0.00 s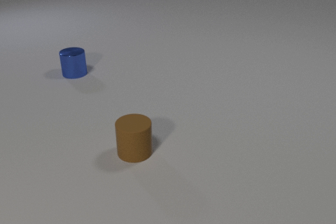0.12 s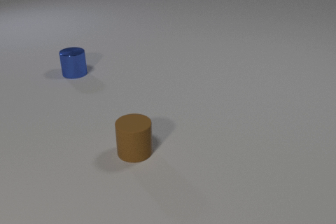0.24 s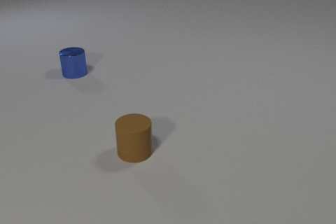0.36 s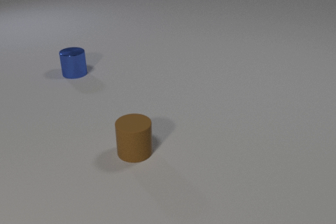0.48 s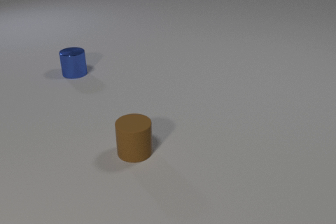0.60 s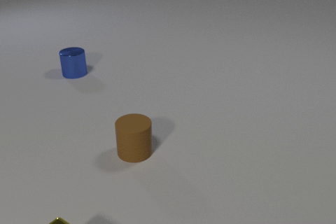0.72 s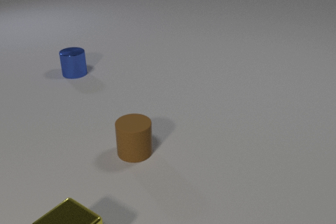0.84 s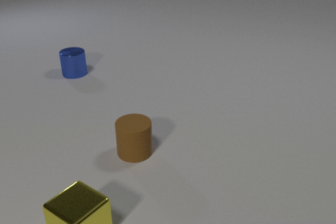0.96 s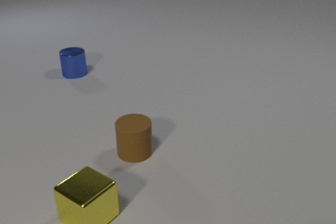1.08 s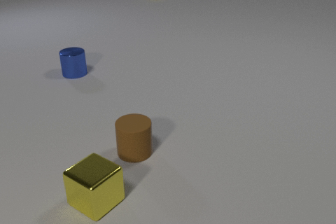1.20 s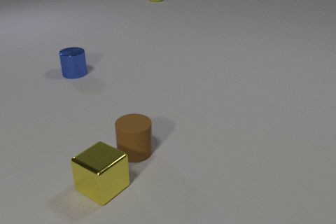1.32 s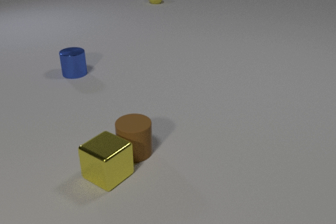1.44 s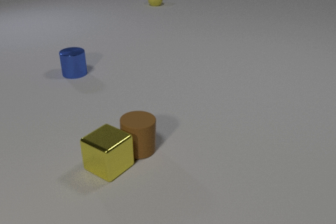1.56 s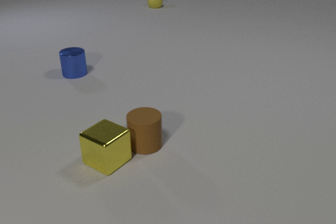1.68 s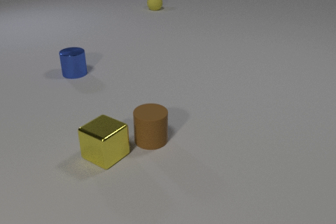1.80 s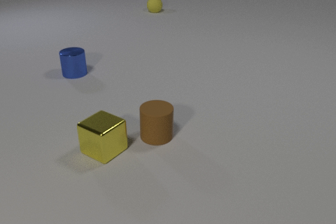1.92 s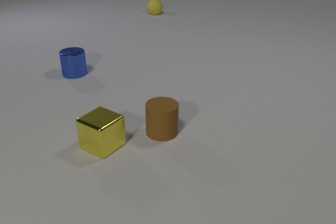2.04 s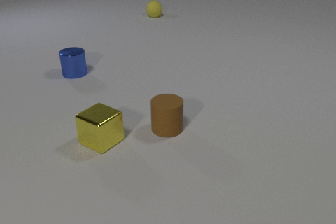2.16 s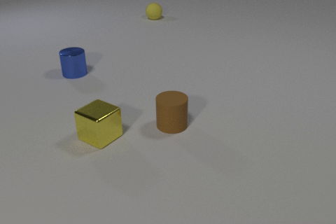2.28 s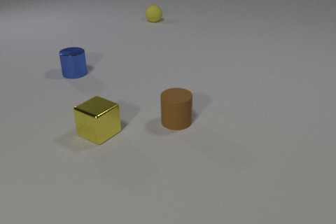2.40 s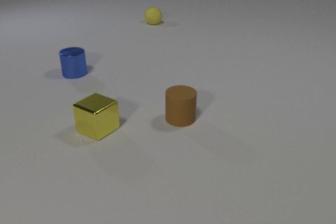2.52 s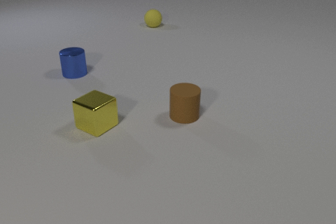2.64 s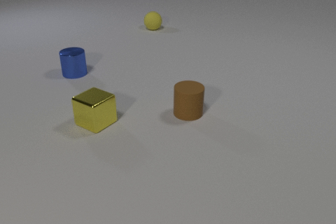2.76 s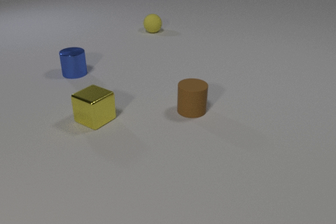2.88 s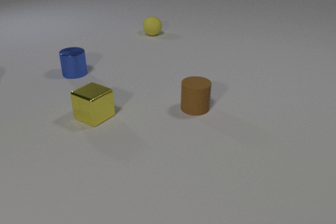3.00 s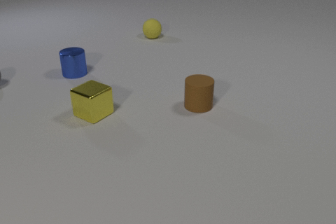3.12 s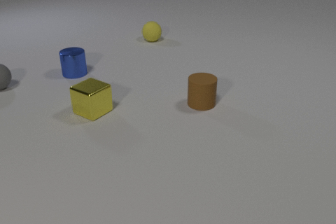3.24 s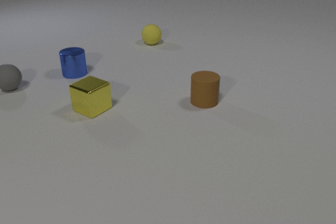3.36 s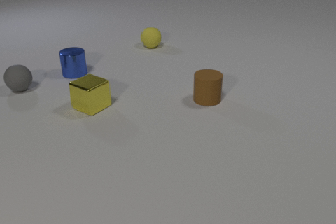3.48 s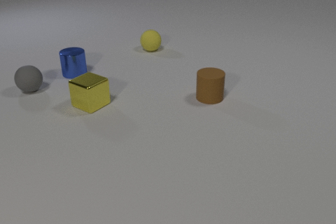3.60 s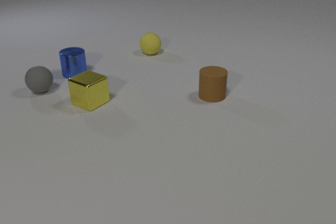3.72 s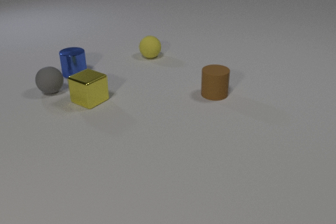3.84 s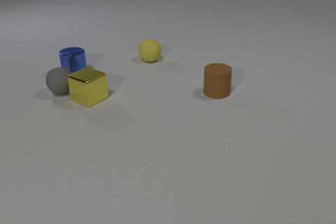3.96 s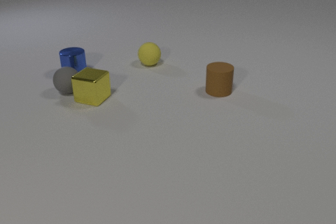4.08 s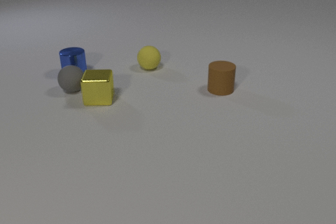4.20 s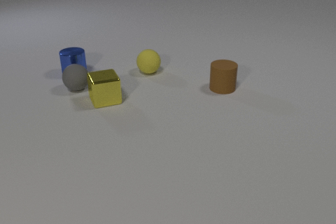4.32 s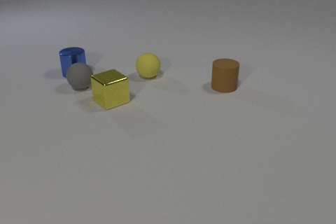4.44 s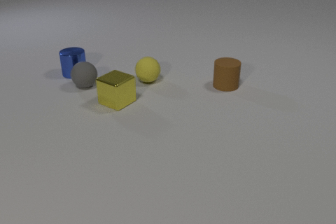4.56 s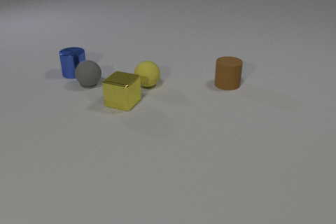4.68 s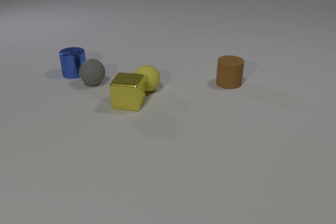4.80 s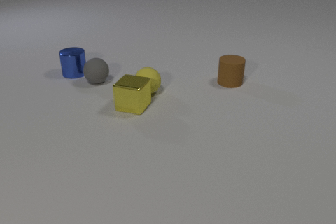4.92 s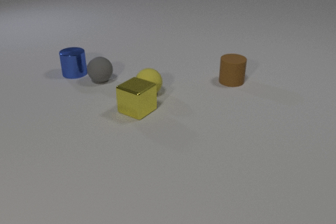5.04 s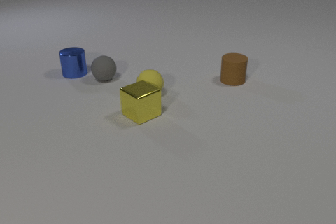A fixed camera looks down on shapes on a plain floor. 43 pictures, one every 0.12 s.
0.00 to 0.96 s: The yellow metal cube comes in at the bottom edge, slides away from the camera and to the right.
0.96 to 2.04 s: The yellow metal cube slides away from the camera. The brown rubber cylinder slides away from the camera and to the right. The yellow rubber sphere comes in at the top edge, rolls toward the camera. The yellow metal cube and the brown rubber cylinder collide.
2.04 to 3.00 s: The yellow metal cube slides away from the camera. The brown rubber cylinder slides away from the camera and to the right. The yellow rubber sphere rolls toward the camera.
3.00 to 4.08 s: The yellow metal cube slides away from the camera, spins so that its near face slides to the right, counterclockwise seen from above. The brown rubber cylinder slides away from the camera and to the right. The gray rubber sphere rolls to the right and toward the camera. The yellow rubber sphere rolls toward the camera. The yellow metal cube and the gray rubber sphere collide.
4.08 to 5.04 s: The yellow metal cube slides to the right and toward the camera, spins so that its near face slides to the right, counterclockwise seen from above. The brown rubber cylinder slides away from the camera and to the right. The gray rubber sphere rolls to the right and away from the camera. The yellow rubber sphere rolls toward the camera. The yellow metal cube and the yellow rubber sphere collide.
What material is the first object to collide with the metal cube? rubber.
What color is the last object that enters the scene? gray.
How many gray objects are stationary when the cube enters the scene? 0.
